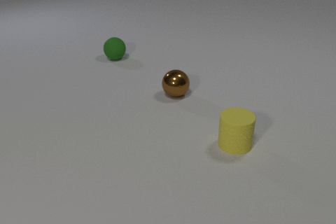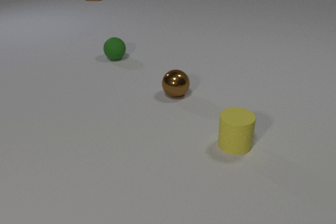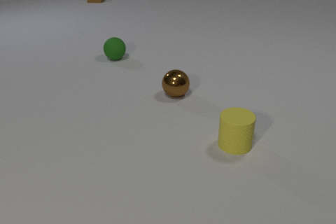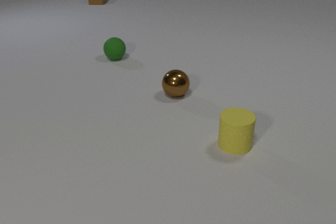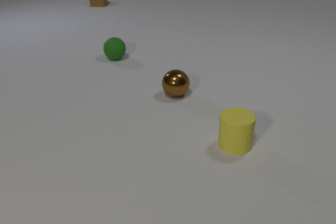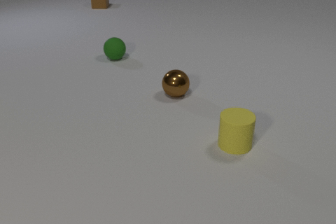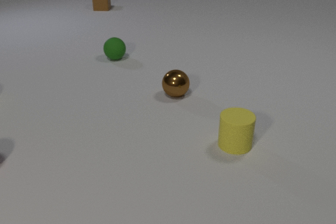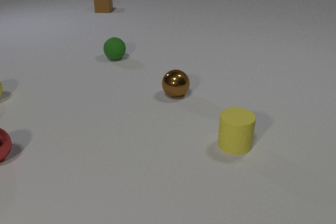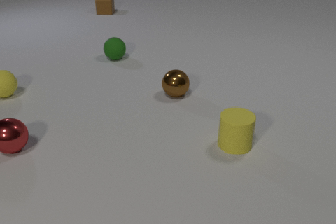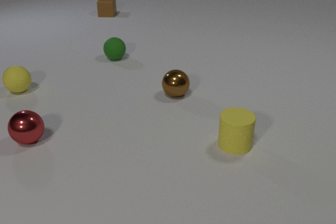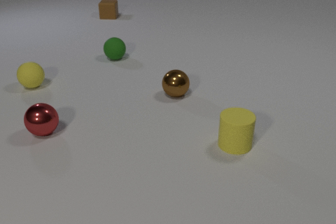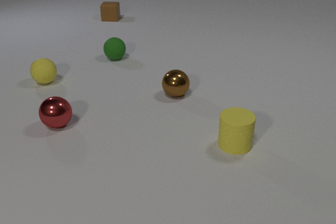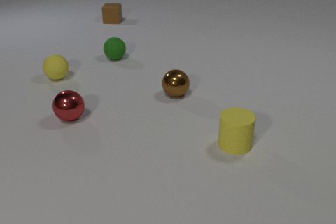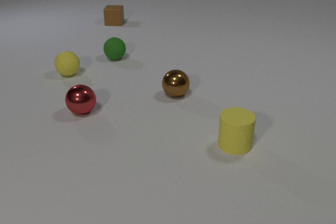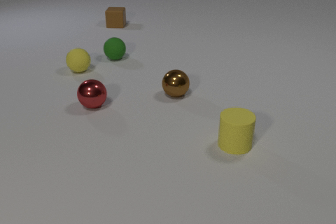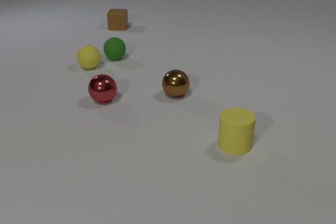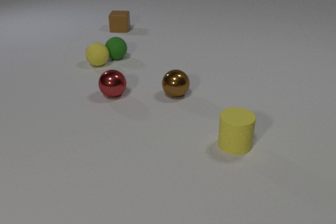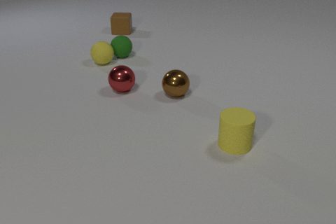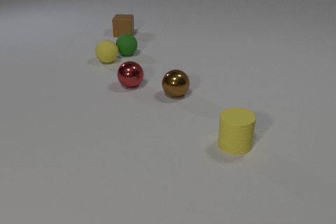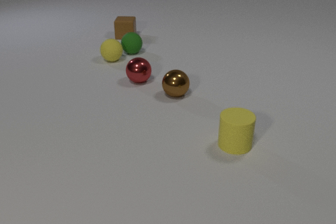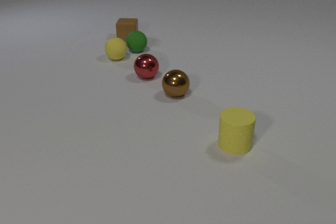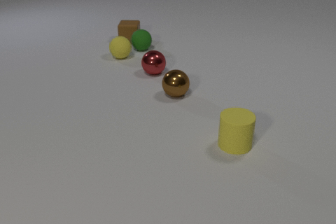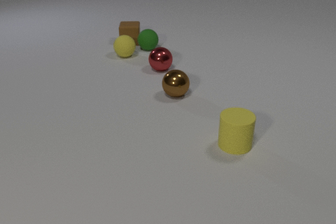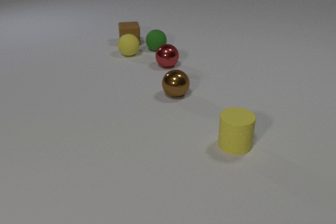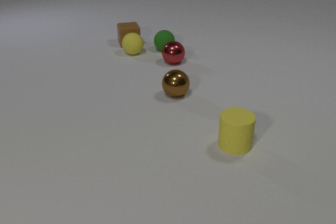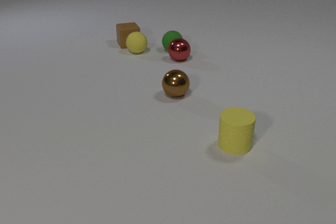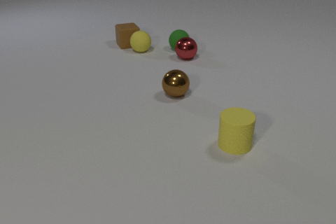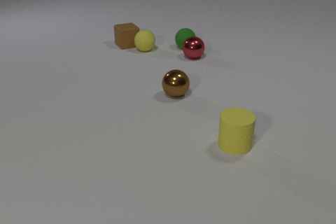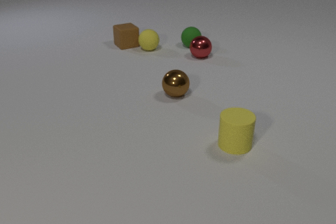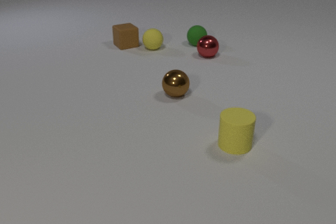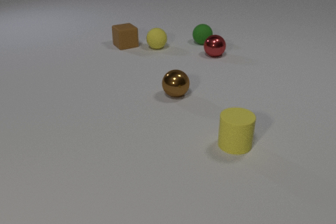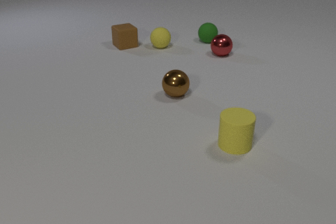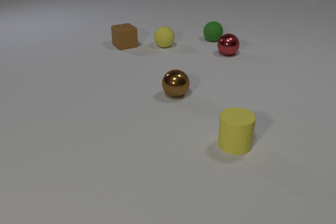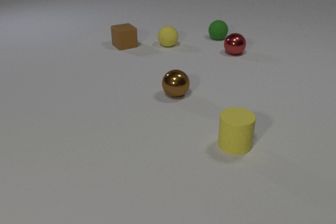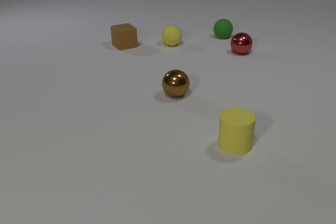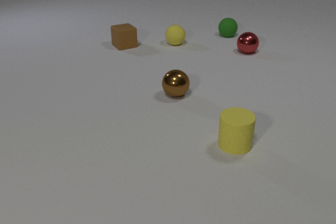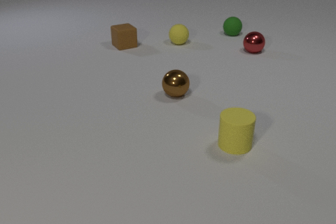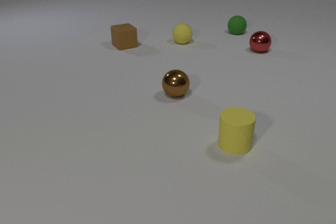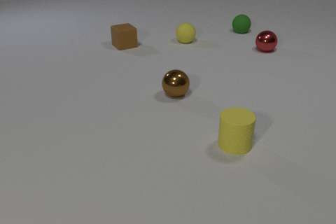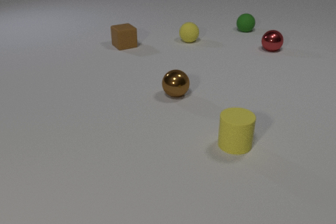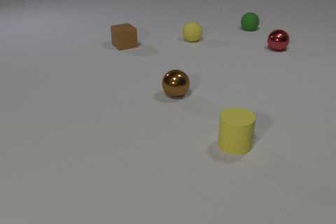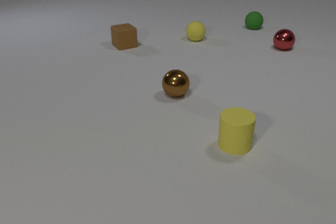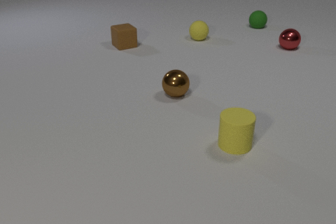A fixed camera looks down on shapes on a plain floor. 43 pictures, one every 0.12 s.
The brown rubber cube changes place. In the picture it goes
toward the camera.
The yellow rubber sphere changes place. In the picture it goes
to the right.
0.00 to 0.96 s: The yellow rubber sphere comes in at the left edge, rolls to the right. The brown rubber cube slides toward the camera. The red metal sphere comes in at the left edge, rolls to the right and away from the camera.
0.96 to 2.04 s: The yellow rubber sphere rolls to the right and away from the camera. The green rubber sphere rolls to the right and away from the camera. The brown rubber cube slides toward the camera. The red metal sphere rolls to the right and away from the camera. The yellow rubber sphere and the green rubber sphere collide.
2.04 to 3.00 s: The yellow rubber sphere rolls to the right and away from the camera. The green rubber sphere rolls to the right. The brown rubber cube slides toward the camera, spins so that its near face slides to the right, counterclockwise seen from above. The red metal sphere rolls away from the camera and to the right. The green rubber sphere and the brown rubber cube collide.
3.00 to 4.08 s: The yellow rubber sphere rolls to the right and away from the camera. The green rubber sphere rolls to the right and away from the camera. The brown rubber cube slides to the left. The red metal sphere rolls to the right and away from the camera. The green rubber sphere and the red metal sphere collide. The yellow rubber sphere and the brown rubber cube collide.
4.08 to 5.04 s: The yellow rubber sphere rolls to the right and away from the camera. The green rubber sphere rolls away from the camera and to the right. The red metal sphere rolls to the right and away from the camera.
What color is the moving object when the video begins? brown.
How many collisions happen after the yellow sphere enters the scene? 4.
How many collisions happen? 4.
